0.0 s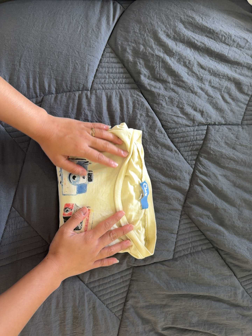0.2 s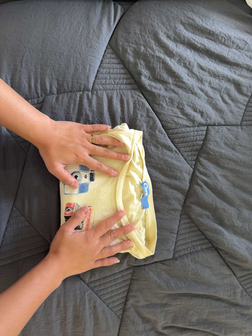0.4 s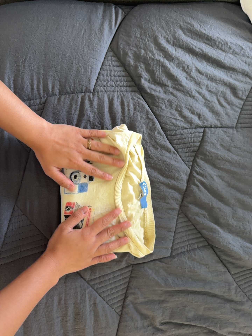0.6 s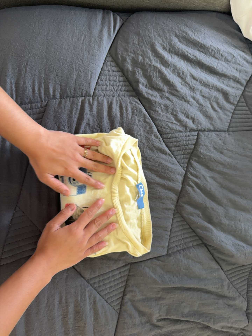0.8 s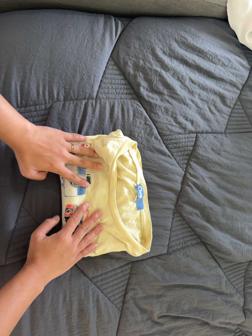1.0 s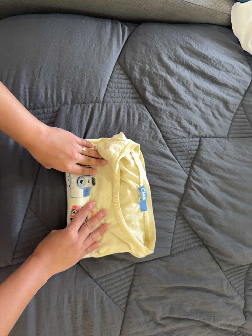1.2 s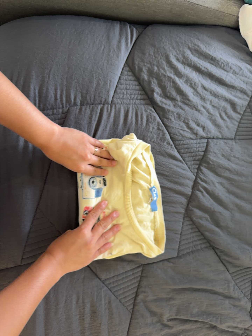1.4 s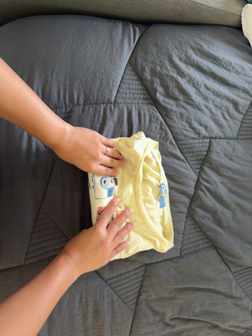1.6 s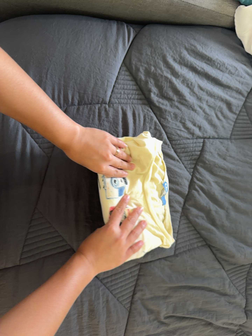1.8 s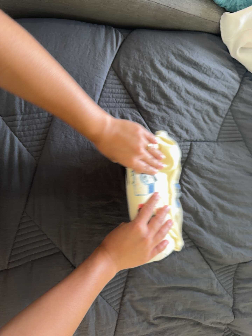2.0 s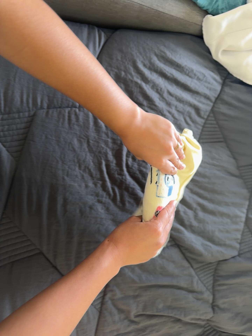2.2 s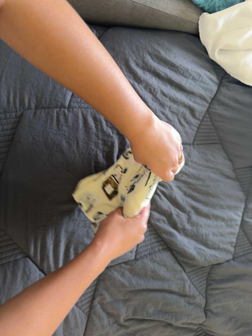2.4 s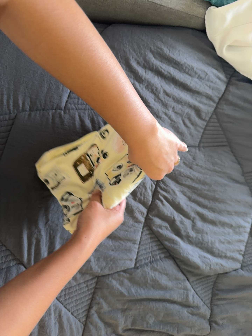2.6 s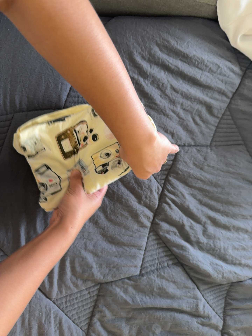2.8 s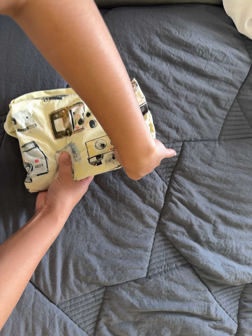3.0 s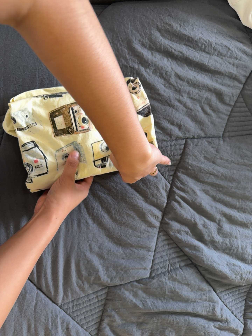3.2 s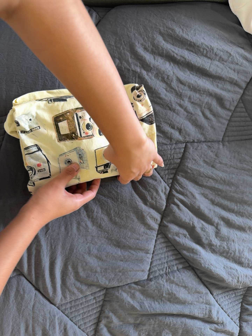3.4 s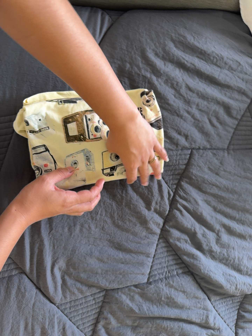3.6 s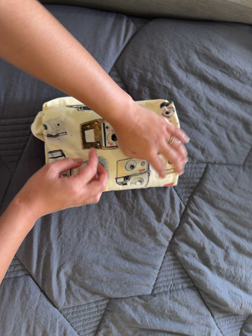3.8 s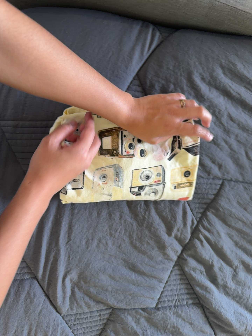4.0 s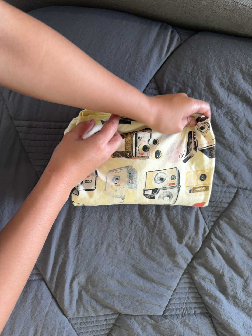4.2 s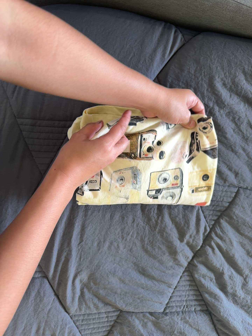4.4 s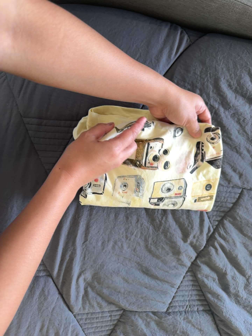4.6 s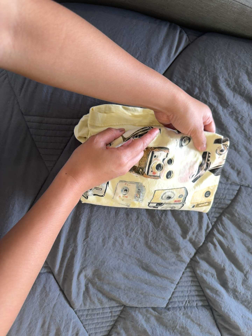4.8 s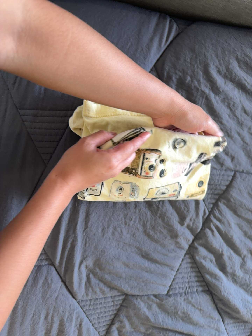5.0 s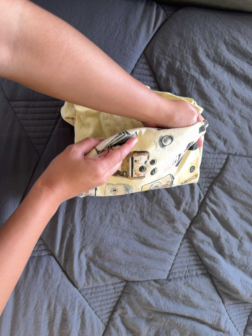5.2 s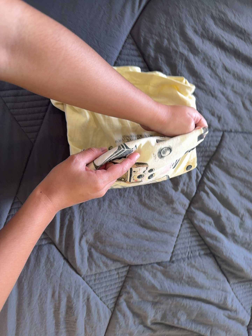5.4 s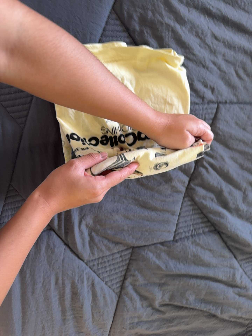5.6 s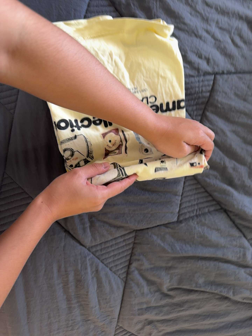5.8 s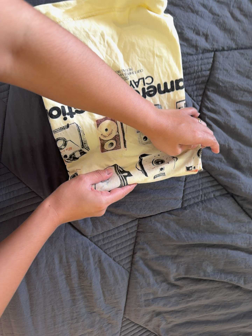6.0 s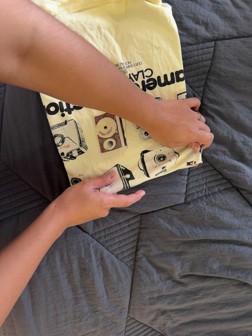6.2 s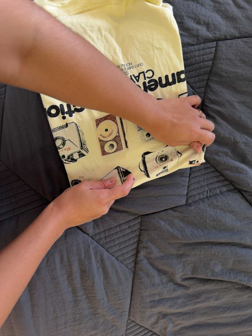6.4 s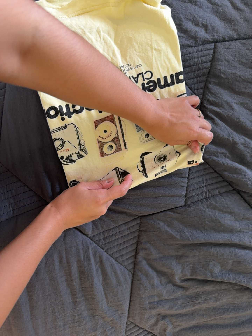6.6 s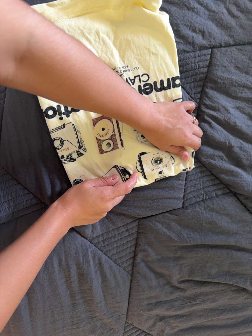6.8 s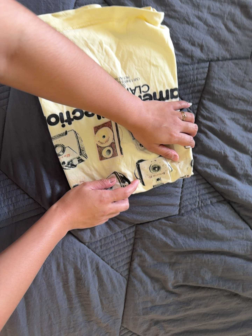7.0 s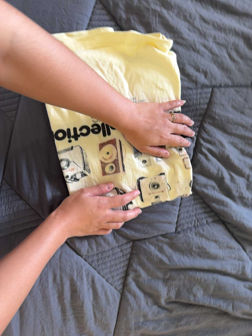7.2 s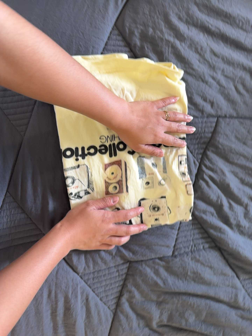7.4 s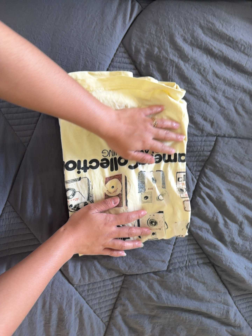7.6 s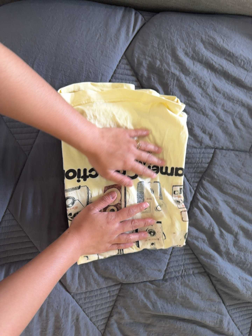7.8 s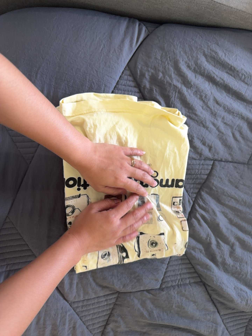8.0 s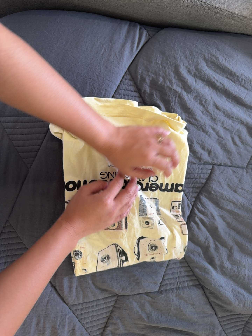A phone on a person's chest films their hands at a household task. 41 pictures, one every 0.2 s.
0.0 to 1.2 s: The camera travels to its left and backward, about 10 cm.
1.2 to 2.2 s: The camera shifts only a little, or ends up much as it began.
2.2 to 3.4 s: The camera pans to its left by about 10 degrees. It travels forward and to its right, about 12 cm, so what stands in front looms larger.
3.4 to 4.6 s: The camera travels to its left, about 7 cm, so close, fixed things drift to the right. It rolls about its line of sight by about 10 degrees, and the scene rotates clockwise.
4.6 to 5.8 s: The camera travels toward the bottom of its view and to its right, about 16 cm, so close, fixed things drift upward. It rolls about its line of sight by about 20 degrees, and the scene rotates counterclockwise.
5.8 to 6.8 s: The camera shifts only a little, or ends up much as it began.
6.8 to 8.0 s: The camera travels toward the top of its view and to its left, about 12 cm, so close, fixed things drift downward. It rolls about its line of sight by about 15 degrees, and the scene rotates clockwise.
The film runs backward here.
